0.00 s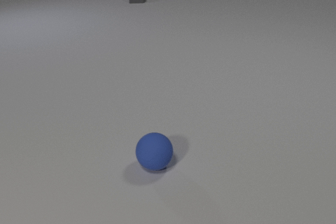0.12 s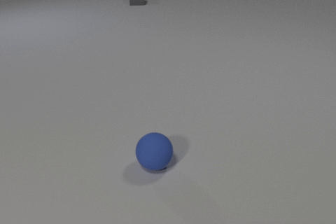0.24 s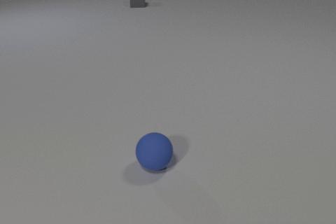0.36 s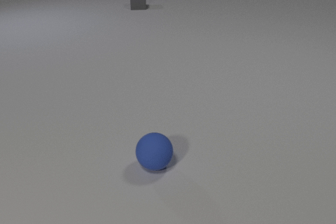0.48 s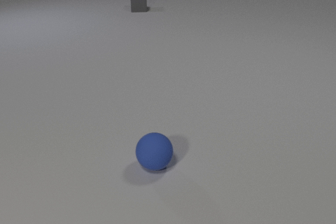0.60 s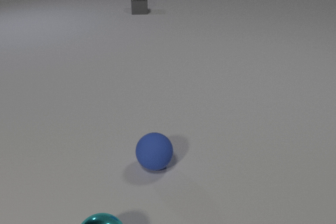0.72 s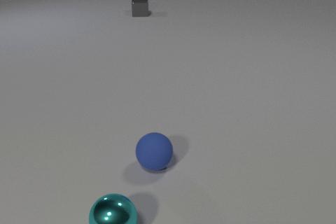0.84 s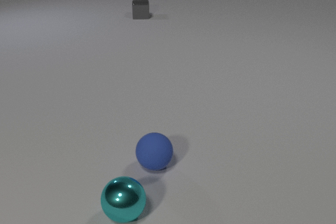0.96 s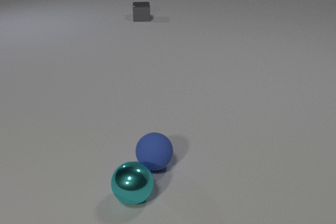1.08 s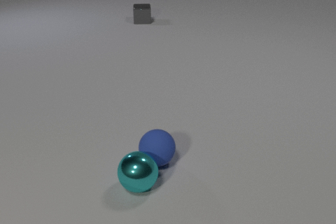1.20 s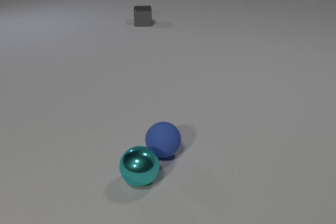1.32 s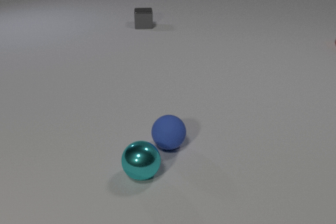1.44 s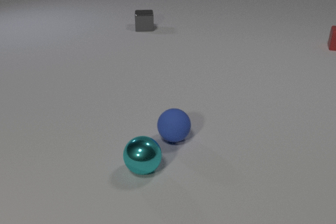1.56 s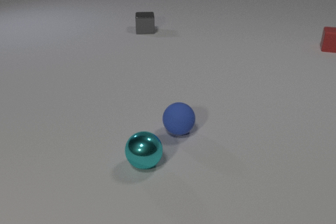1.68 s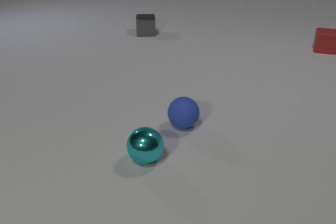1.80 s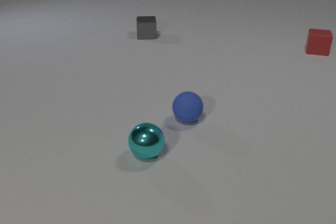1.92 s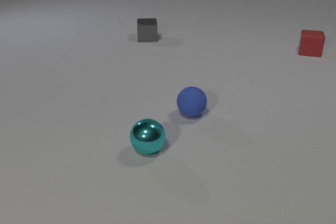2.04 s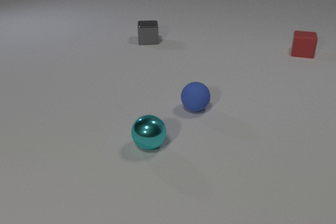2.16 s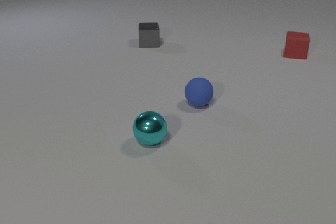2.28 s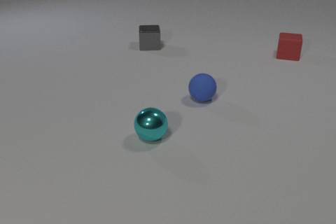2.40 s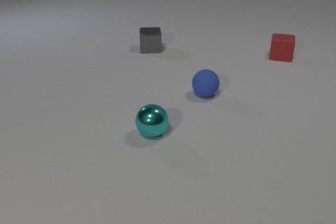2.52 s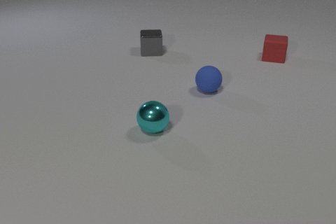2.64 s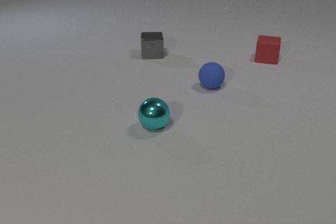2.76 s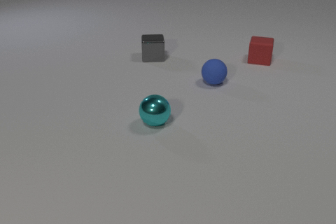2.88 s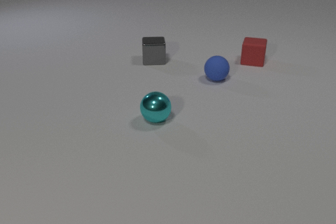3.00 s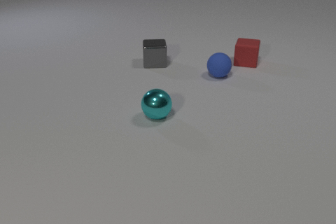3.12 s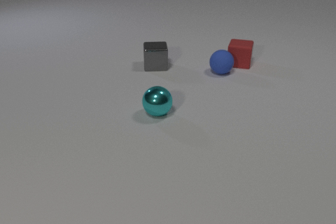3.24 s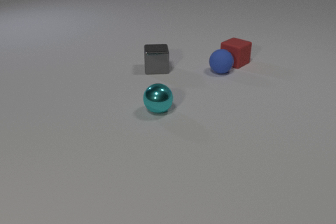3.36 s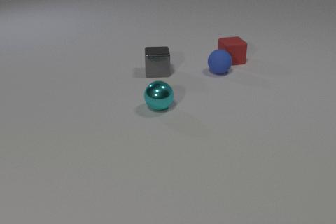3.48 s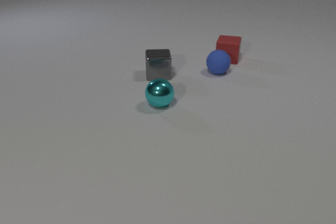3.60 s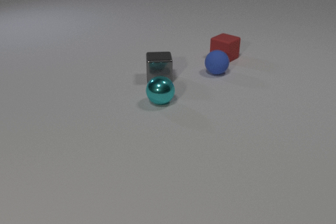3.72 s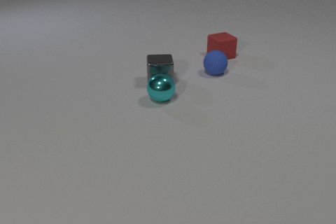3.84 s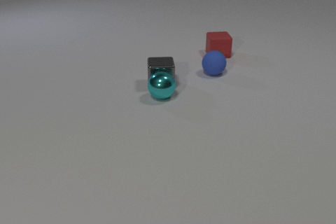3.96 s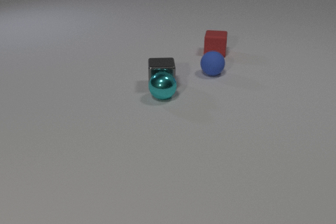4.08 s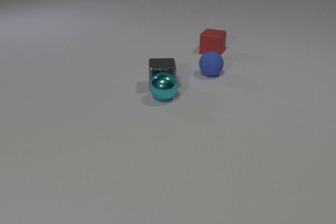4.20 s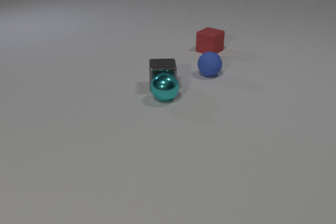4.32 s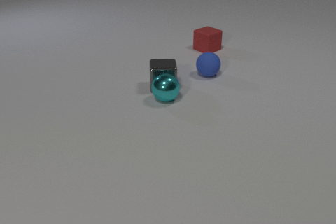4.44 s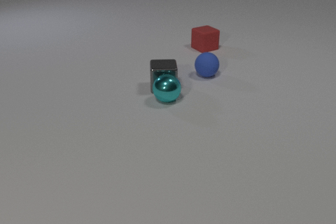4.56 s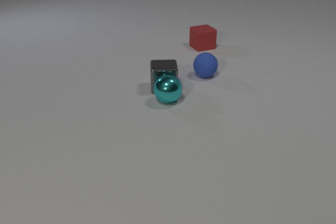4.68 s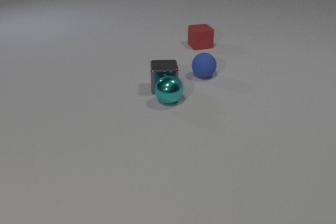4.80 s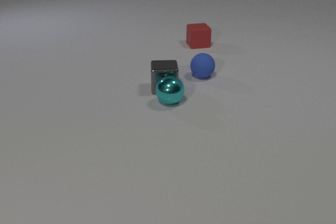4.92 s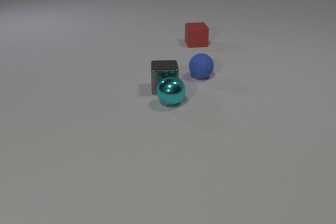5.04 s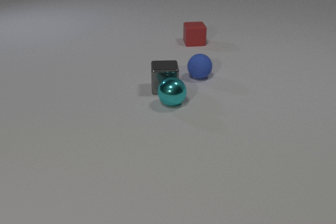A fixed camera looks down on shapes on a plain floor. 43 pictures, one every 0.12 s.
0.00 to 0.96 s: The cyan metal sphere comes in at the bottom edge, rolls away from the camera and to the right. The gray metal cube slides toward the camera.
0.96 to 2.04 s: The cyan metal sphere rolls away from the camera. The blue rubber sphere rolls away from the camera. The red rubber cube comes in at the right edge, slides to the left and toward the camera. The gray metal cube slides toward the camera. The cyan metal sphere and the blue rubber sphere collide.
2.04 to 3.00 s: The cyan metal sphere rolls away from the camera. The blue rubber sphere rolls away from the camera. The red rubber cube slides to the left and toward the camera. The gray metal cube slides toward the camera.
3.00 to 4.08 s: The cyan metal sphere rolls away from the camera. The blue rubber sphere rolls to the left. The red rubber cube slides to the left and away from the camera, spins so that its near face slides to the left, clockwise seen from above. The gray metal cube slides toward the camera. The blue rubber sphere and the red rubber cube collide. The cyan metal sphere and the gray metal cube collide.
4.08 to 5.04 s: The cyan metal sphere rolls toward the camera and to the right. The blue rubber sphere rolls to the left and toward the camera. The red rubber cube slides away from the camera and to the left, spins clockwise seen from above by about 60 degrees, its near face sliding to the left. The gray metal cube slides toward the camera.
How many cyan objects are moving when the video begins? 0.
Are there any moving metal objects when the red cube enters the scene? yes.
Are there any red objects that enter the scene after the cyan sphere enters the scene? yes.
